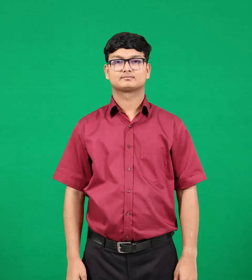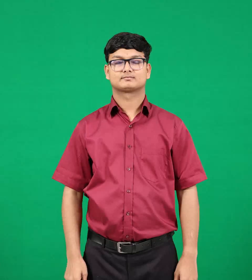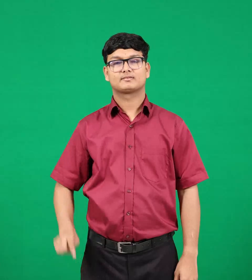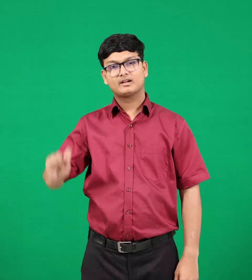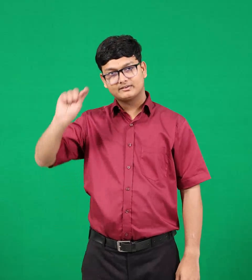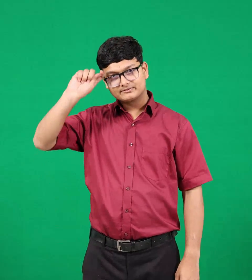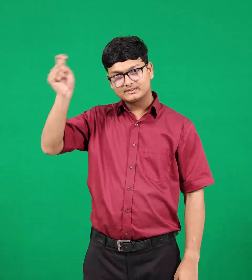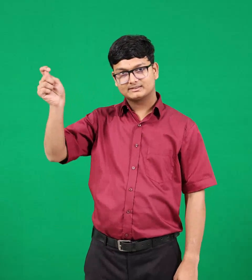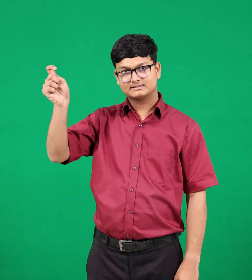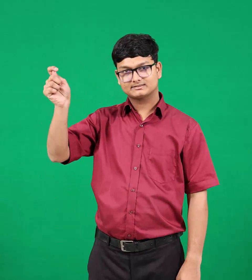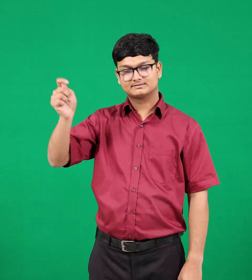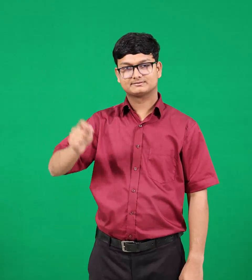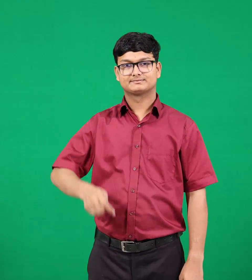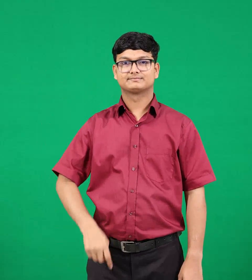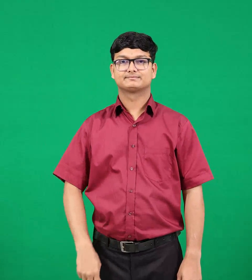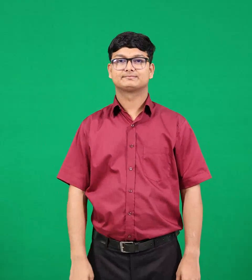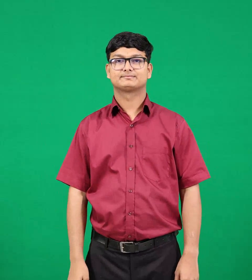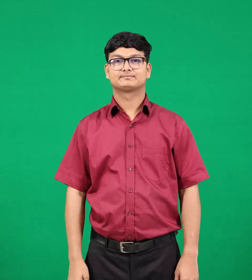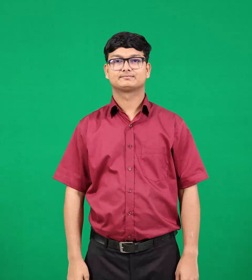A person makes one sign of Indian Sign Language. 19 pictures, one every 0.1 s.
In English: foreign
